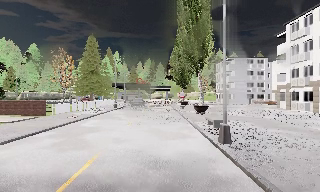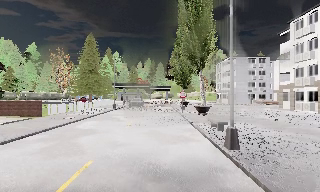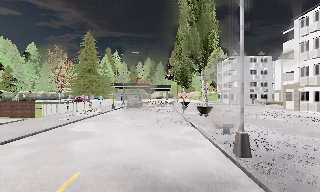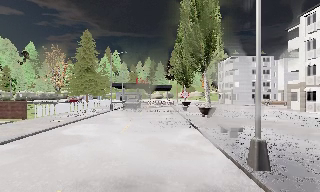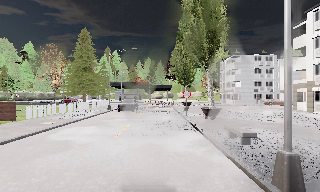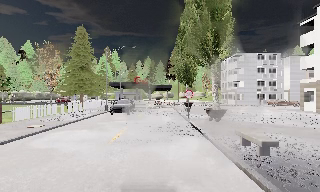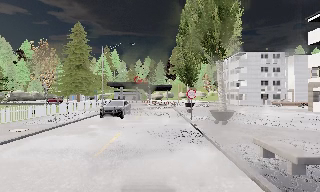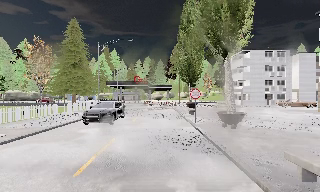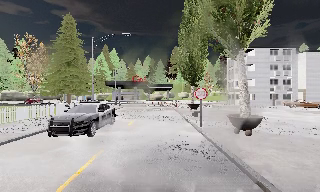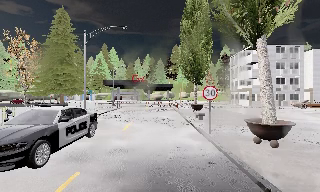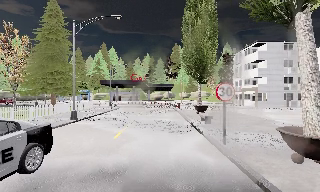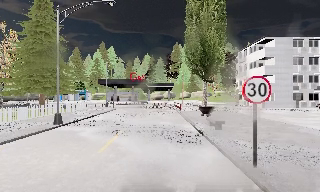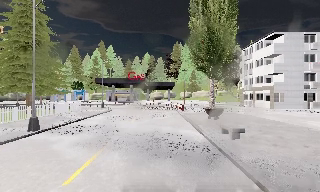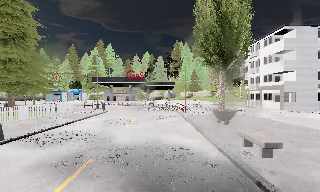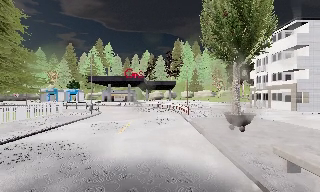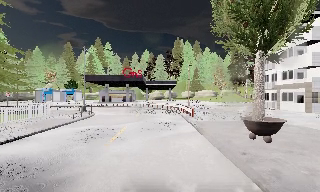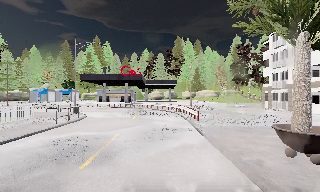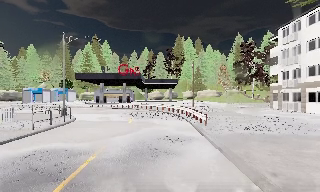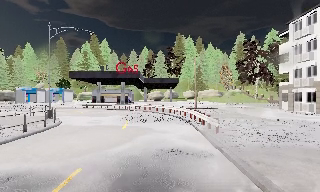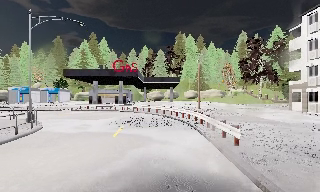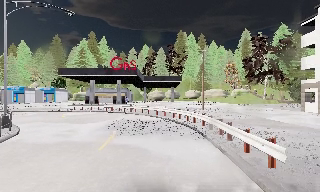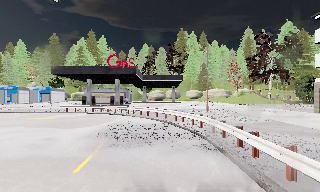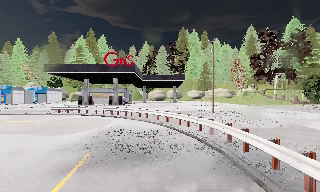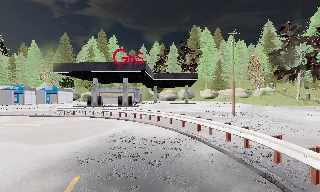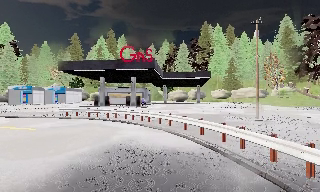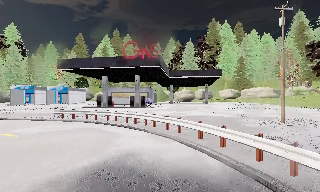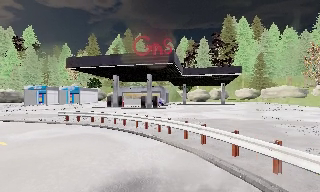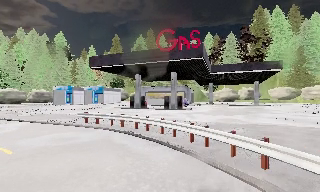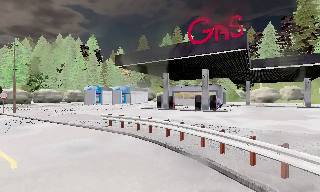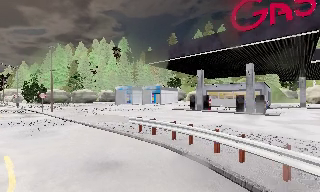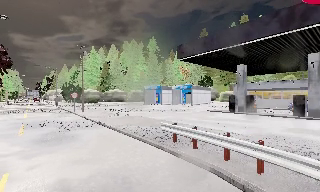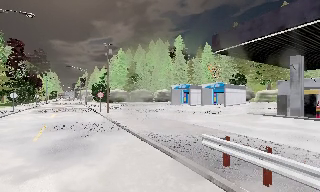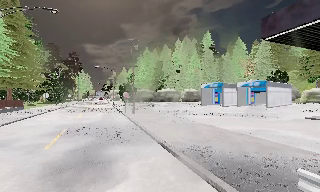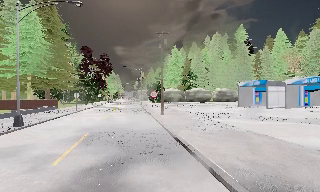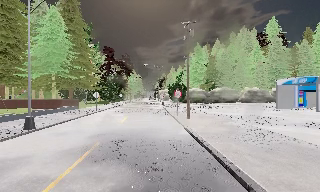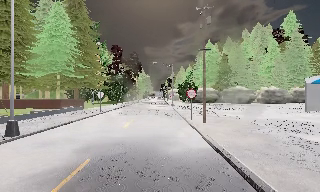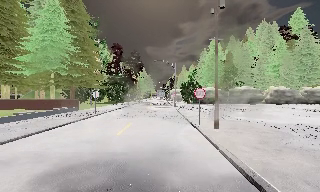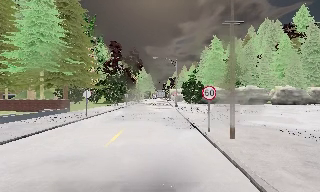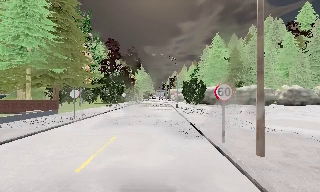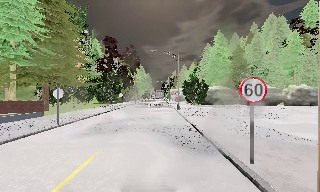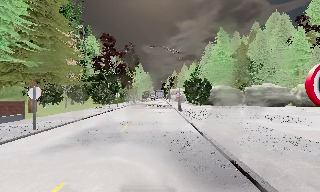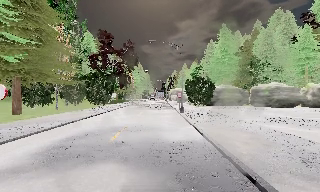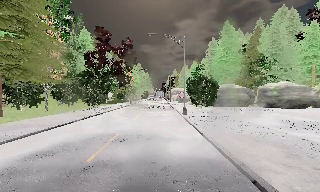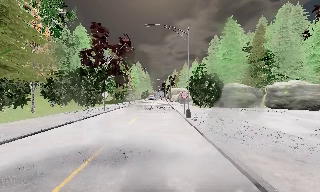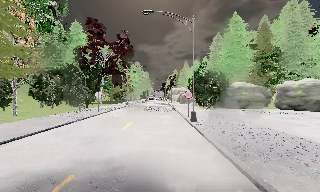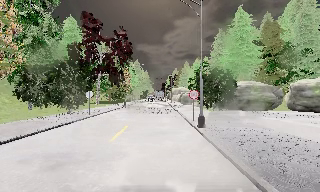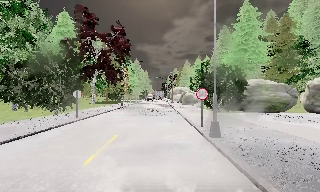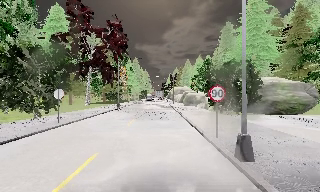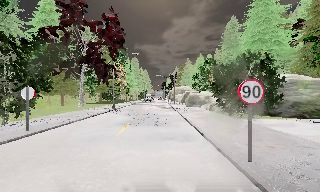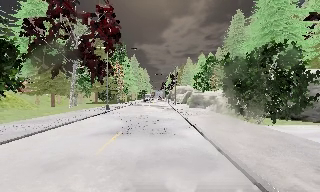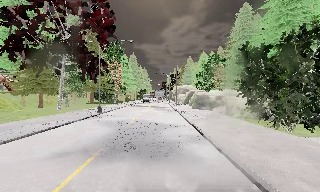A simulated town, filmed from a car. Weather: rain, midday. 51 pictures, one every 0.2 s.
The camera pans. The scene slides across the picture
to the right.
The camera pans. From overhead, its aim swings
counterclockwise.
0.0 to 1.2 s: The camera travels forward, about 5 m, so what stands in front looms larger. It gains speed.
1.2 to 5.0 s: The camera travels forward, about 35 m, so what stands in front looms larger.
5.0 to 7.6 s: The camera swings to its left by about 80 degrees, and the scene slides to the right. It travels forward, about 25 m.
7.6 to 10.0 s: The camera travels forward, about 25 m, so what stands in front looms larger.
The film runs forward here.
